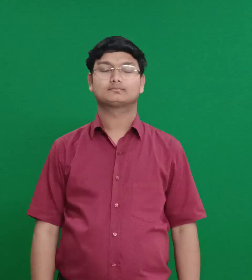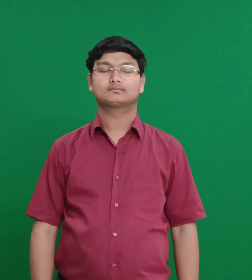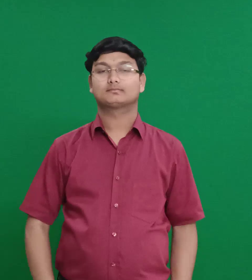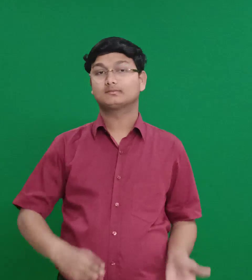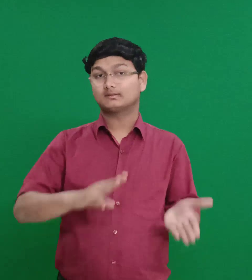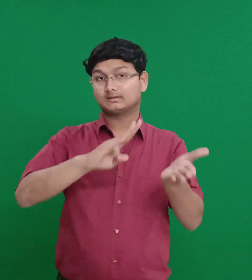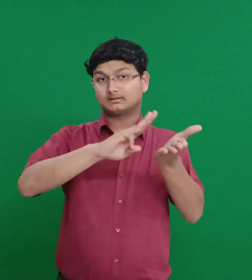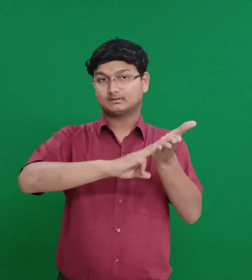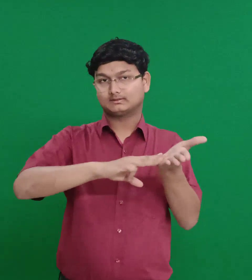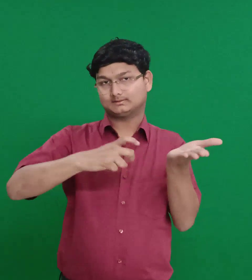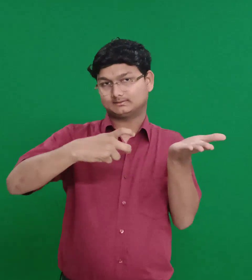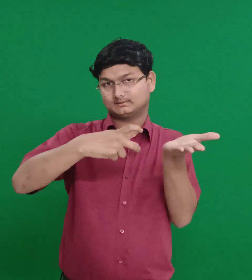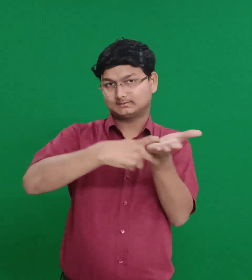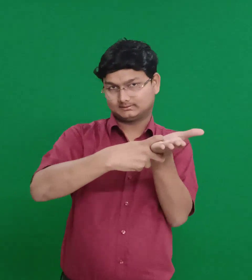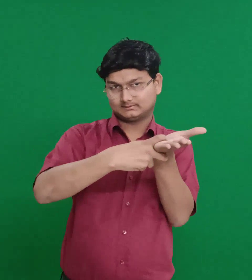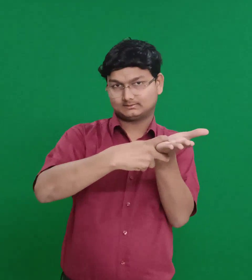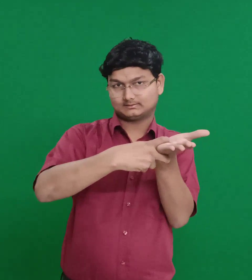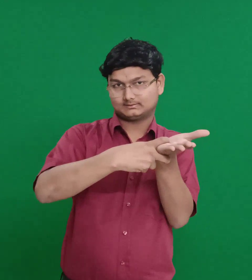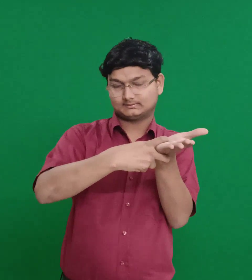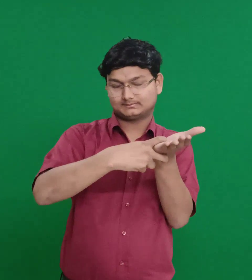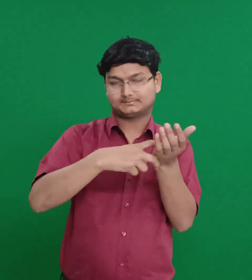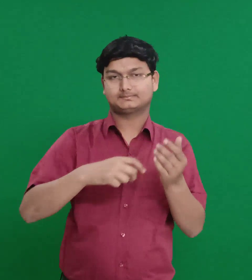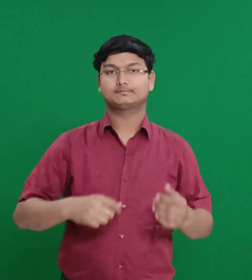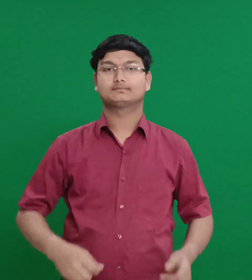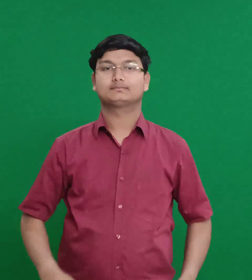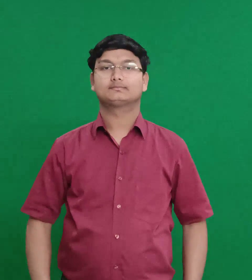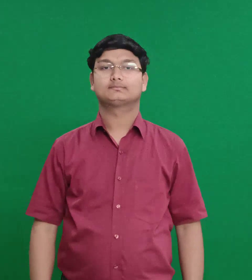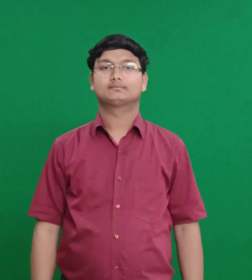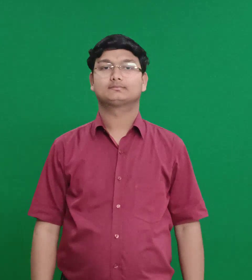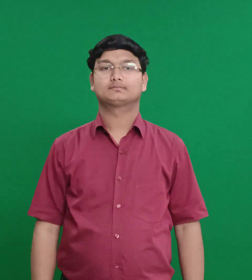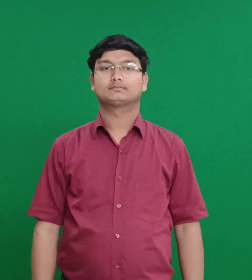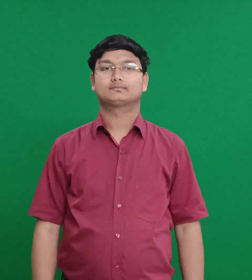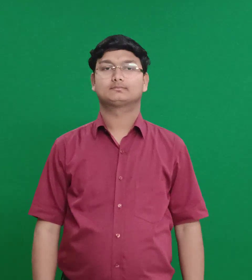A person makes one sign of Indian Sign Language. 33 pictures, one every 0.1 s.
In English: memucan
